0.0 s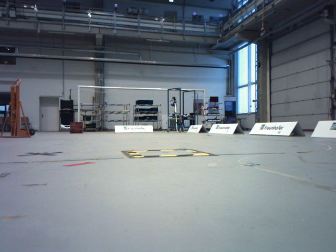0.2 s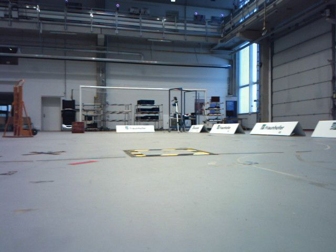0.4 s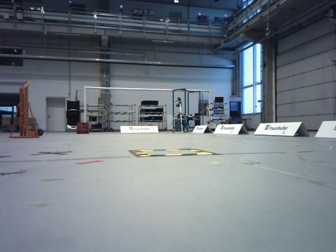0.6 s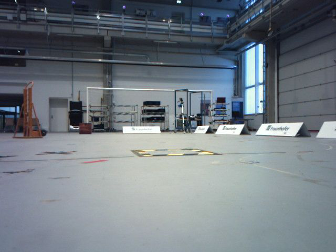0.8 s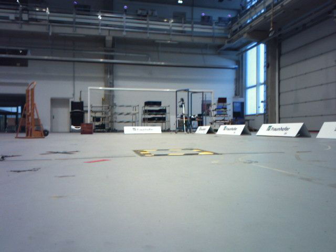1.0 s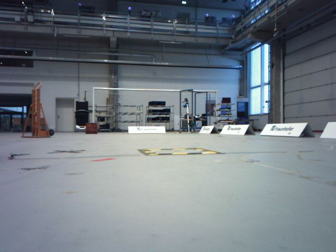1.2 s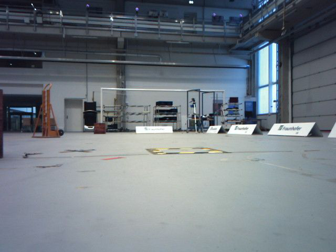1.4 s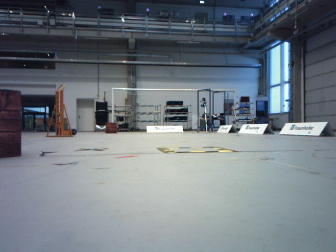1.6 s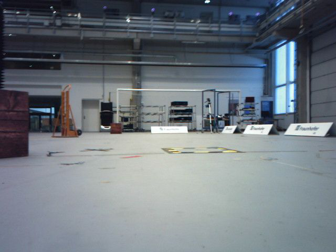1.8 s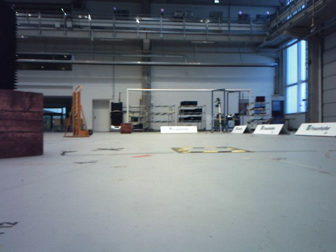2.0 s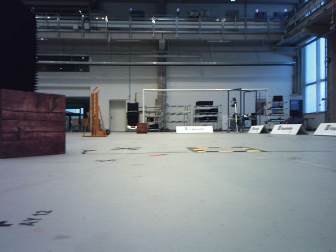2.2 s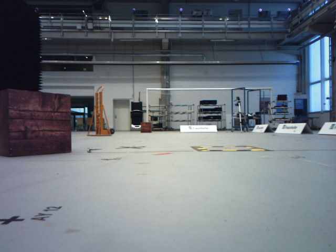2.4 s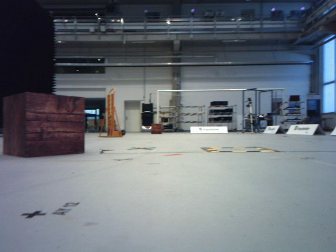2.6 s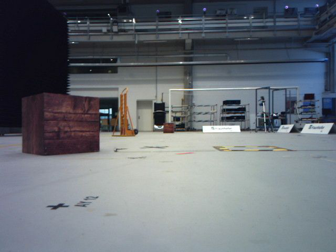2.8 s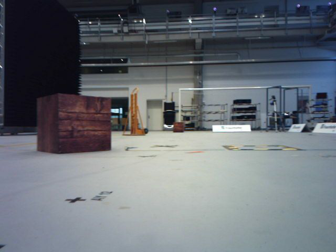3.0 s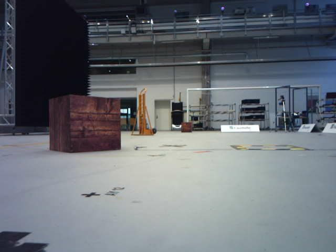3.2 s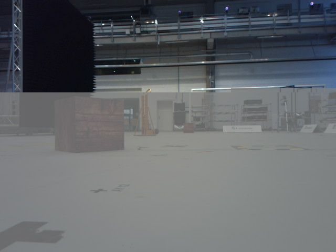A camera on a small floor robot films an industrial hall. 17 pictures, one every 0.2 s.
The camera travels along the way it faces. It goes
backward.
0.0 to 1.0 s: The camera travels backward, about 0.2 m, so what stands in front gets smaller.
1.0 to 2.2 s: The camera swings to its left by about 10 degrees, and the scene slides to the right. It travels backward, about 0.2 m, so what stands in front gets smaller.
2.2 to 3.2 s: The camera travels backward, about 0.2 m, so what stands in front gets smaller.
The film runs backward here.
